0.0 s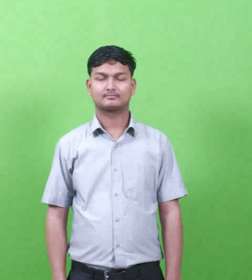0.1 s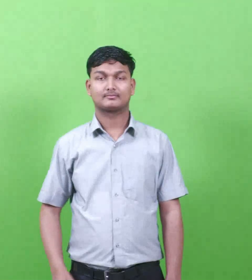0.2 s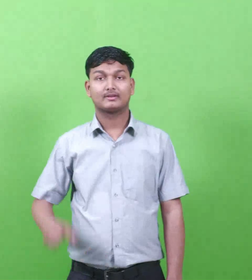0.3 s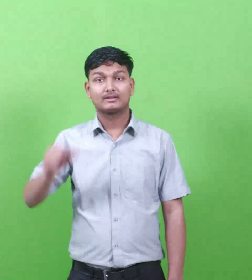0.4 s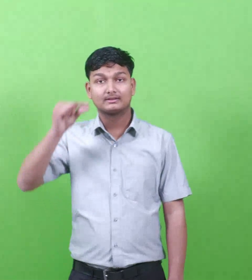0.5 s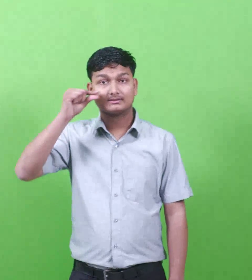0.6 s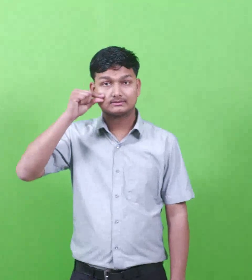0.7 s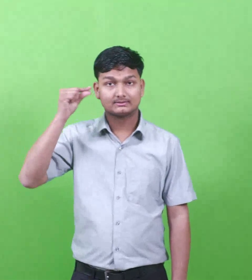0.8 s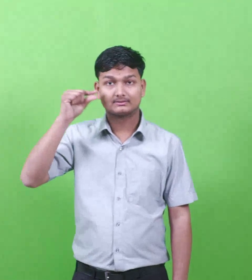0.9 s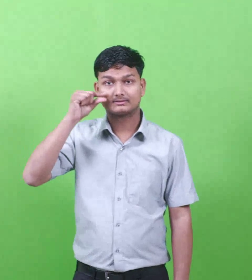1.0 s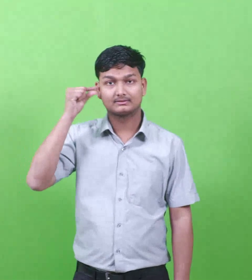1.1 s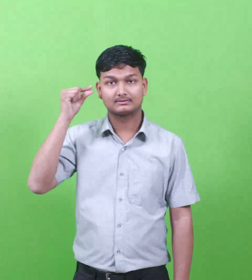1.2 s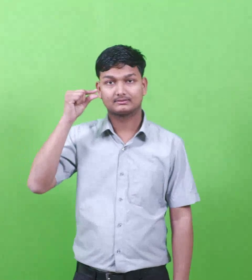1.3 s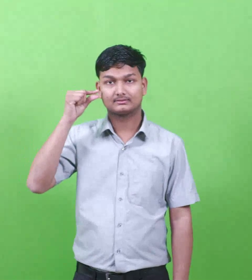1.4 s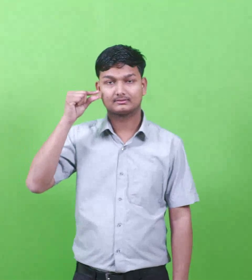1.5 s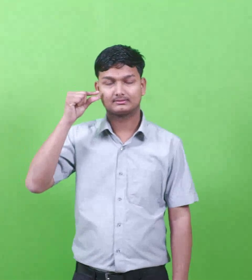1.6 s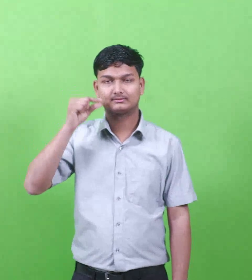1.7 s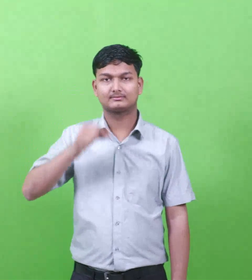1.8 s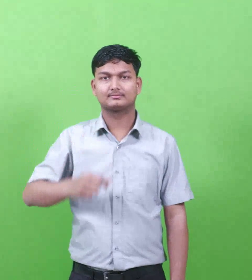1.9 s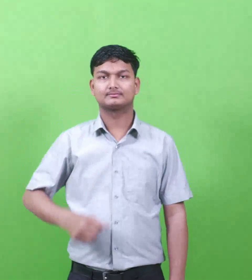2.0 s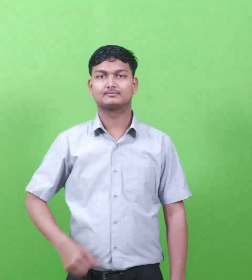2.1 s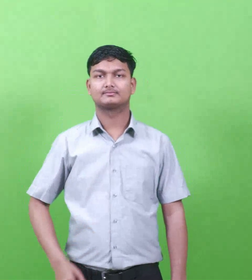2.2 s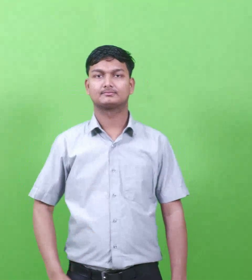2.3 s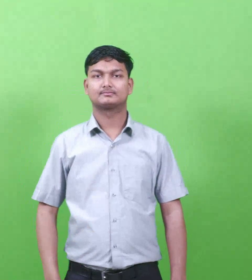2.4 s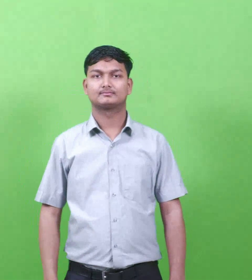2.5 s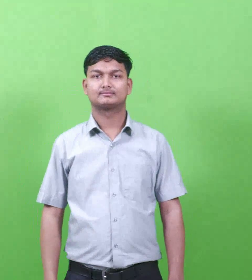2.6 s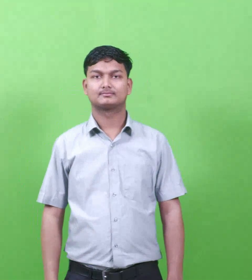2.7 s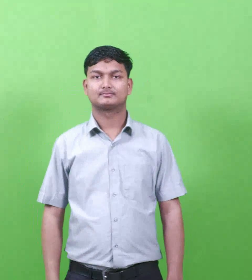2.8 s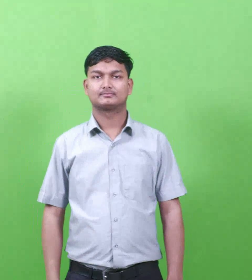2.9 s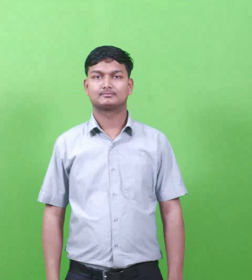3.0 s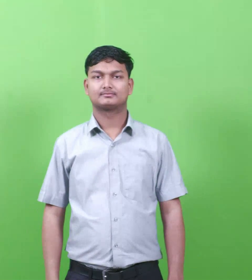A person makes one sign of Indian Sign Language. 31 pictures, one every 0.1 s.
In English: martha
